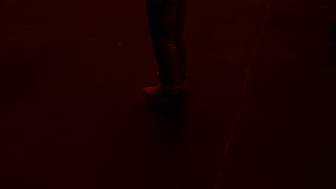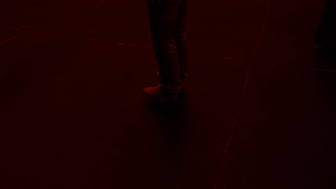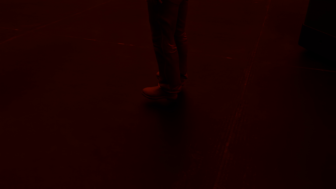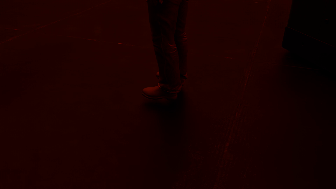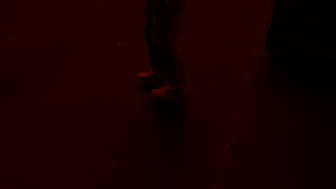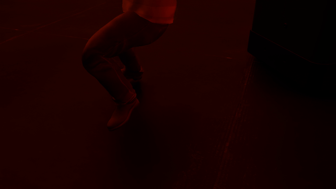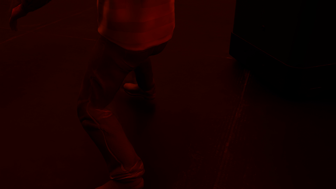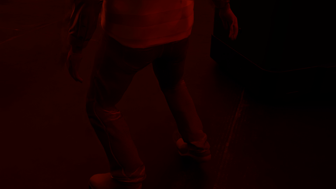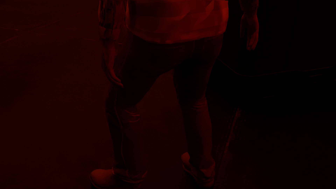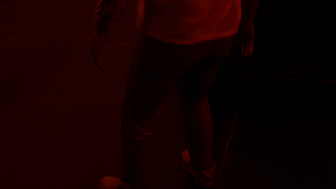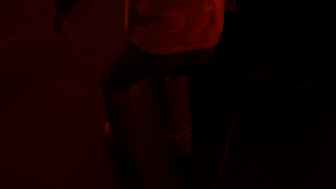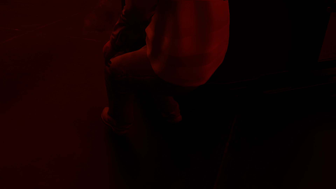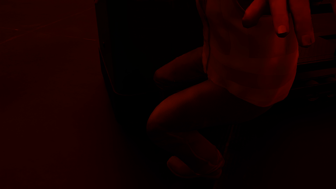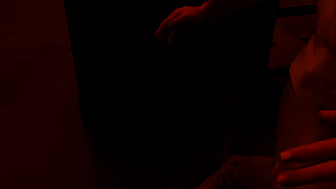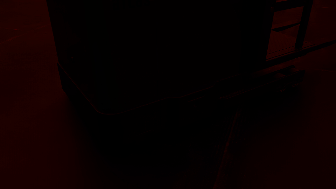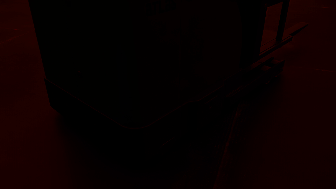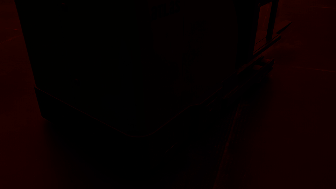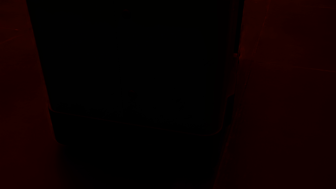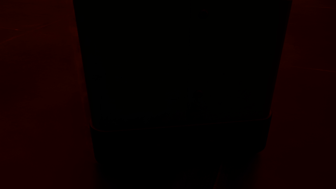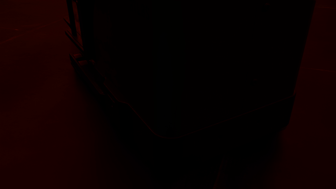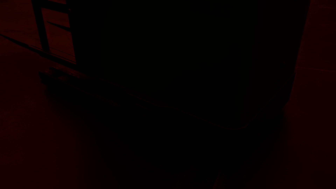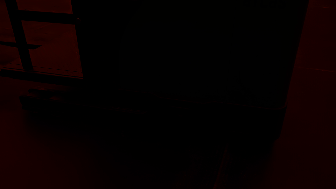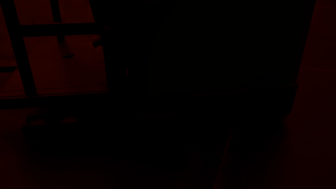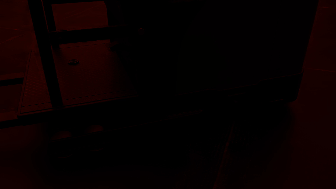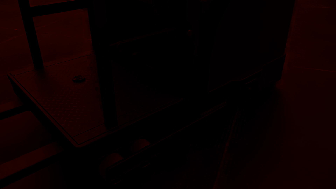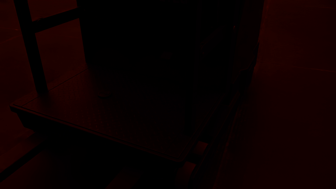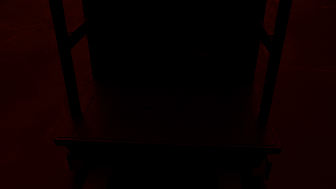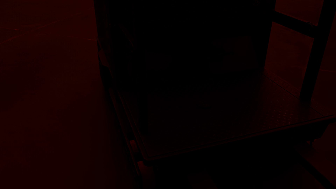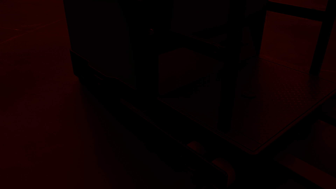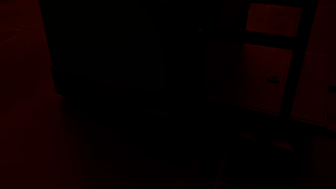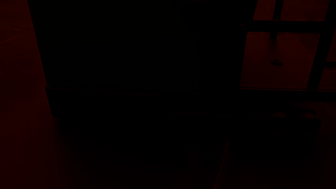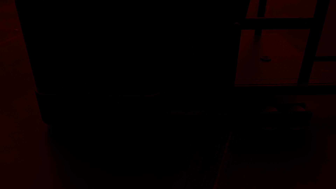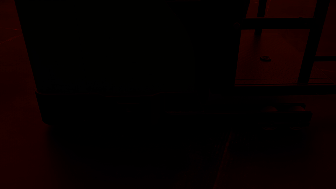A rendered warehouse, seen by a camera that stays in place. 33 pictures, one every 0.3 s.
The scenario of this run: Near miss between a forklift and a person.
